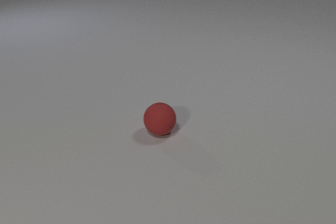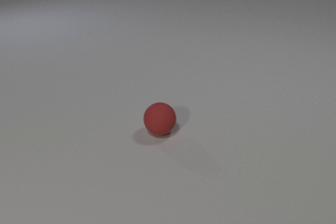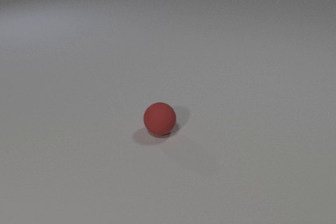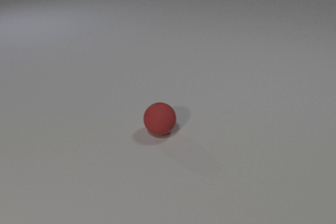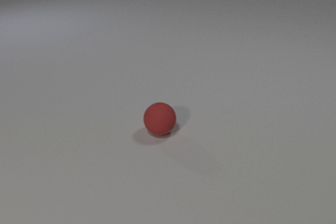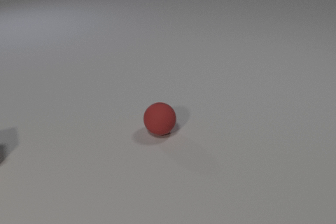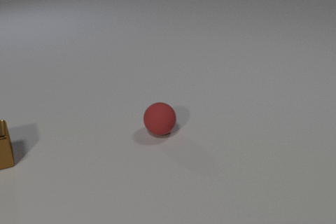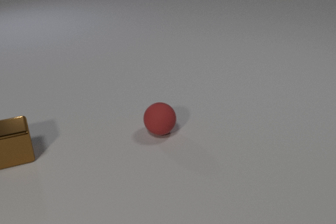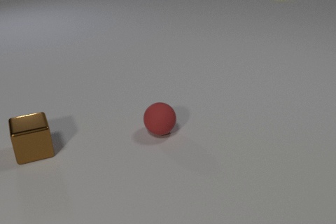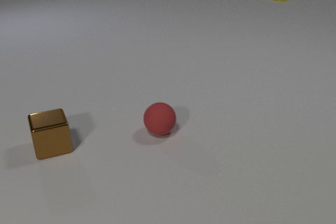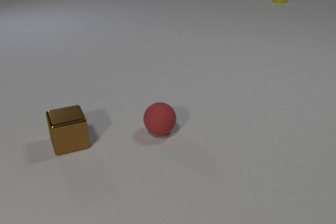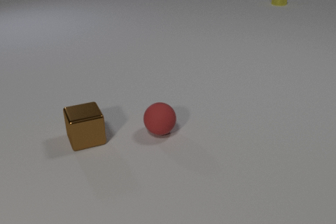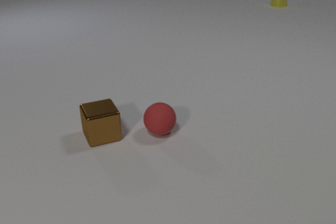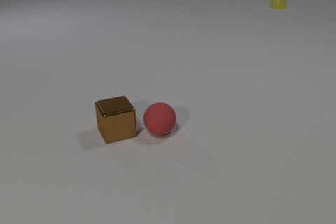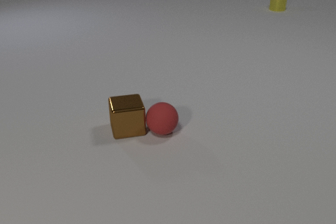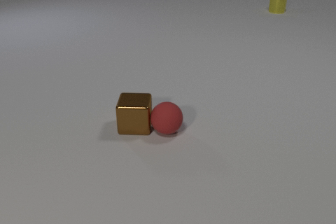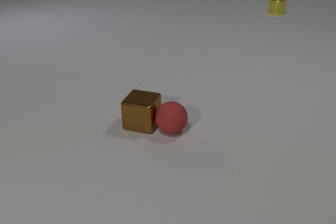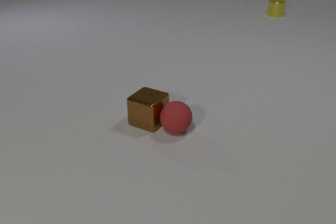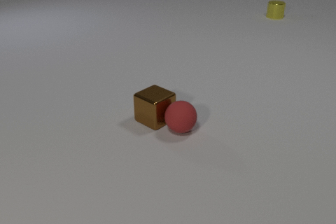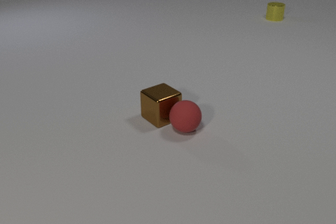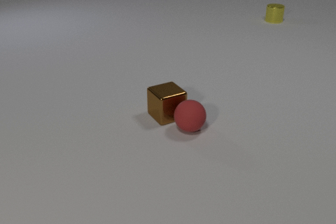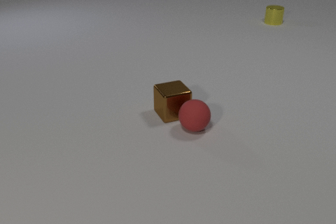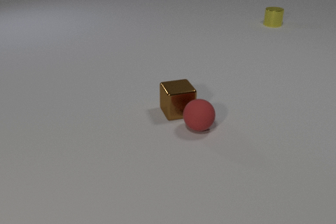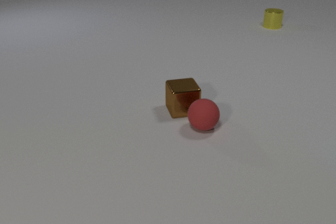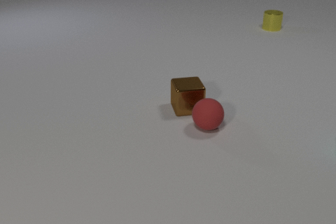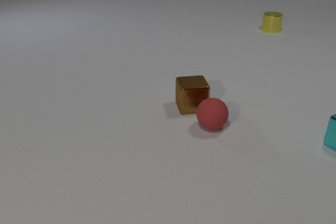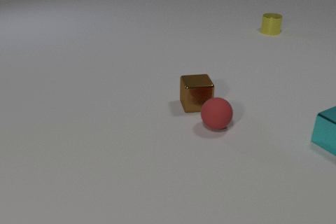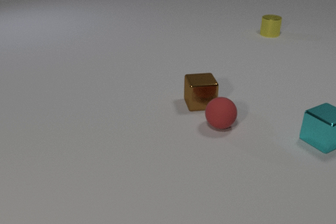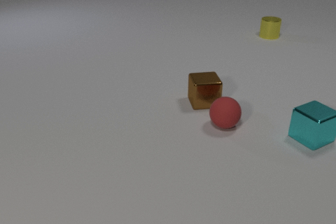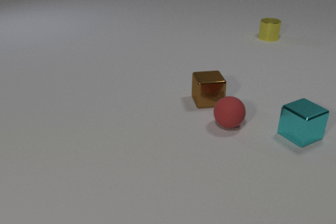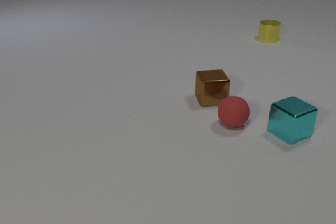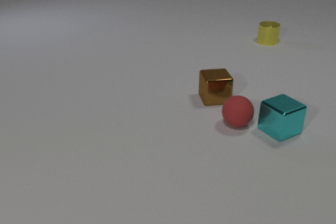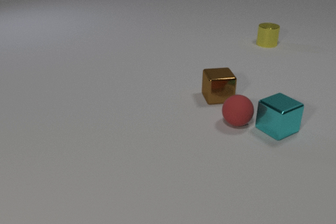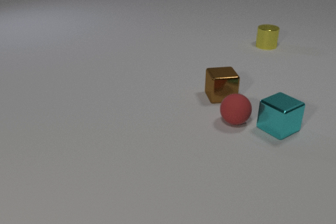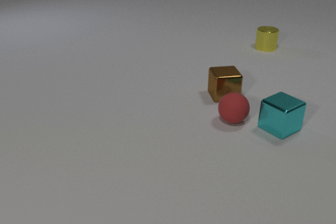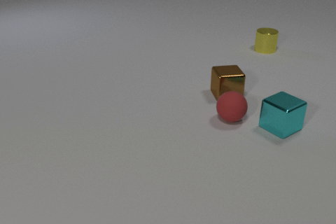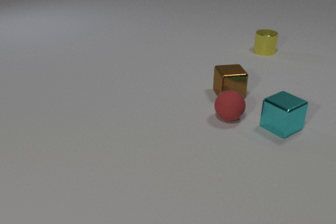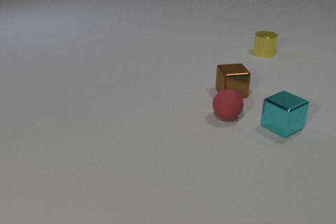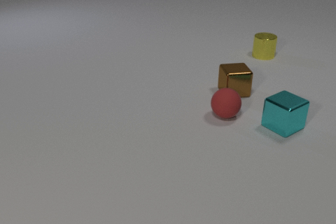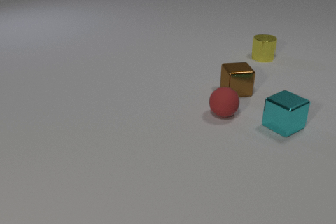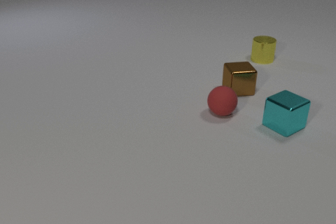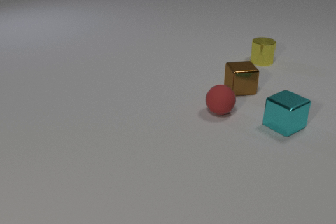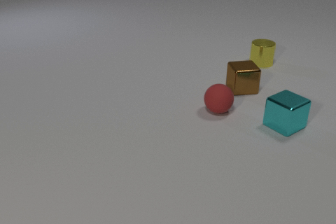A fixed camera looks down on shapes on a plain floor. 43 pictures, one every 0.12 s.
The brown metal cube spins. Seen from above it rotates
clockwise.
The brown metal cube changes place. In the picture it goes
to the right.
0.00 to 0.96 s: The brown metal cube comes in at the left edge, slides to the right. The yellow metal cylinder comes in at the top edge, slides toward the camera.
0.96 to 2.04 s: The brown metal cube slides to the right, spins clockwise seen from above by about 60 degrees, its near face sliding to the left. The red rubber sphere rolls to the right. The yellow metal cylinder slides toward the camera. The brown metal cube and the red rubber sphere collide.
2.04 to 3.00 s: The brown metal cube slides to the right and away from the camera, spins clockwise seen from above by about 45 degrees, its near face sliding to the left. The red rubber sphere rolls to the right. The cyan metal cube comes in at the right edge, slides to the left. The yellow metal cylinder slides toward the camera.
3.00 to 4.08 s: The brown metal cube slides to the right and away from the camera. The red rubber sphere rolls to the right and away from the camera. The cyan metal cube slides to the left. The yellow metal cylinder slides toward the camera. The red rubber sphere and the cyan metal cube collide.
4.08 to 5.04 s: The brown metal cube slides to the right and away from the camera. The red rubber sphere rolls away from the camera and to the left. The yellow metal cylinder slides toward the camera.
What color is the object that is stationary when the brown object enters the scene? red.
How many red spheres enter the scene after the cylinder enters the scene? 0.
Are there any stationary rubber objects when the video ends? no.
